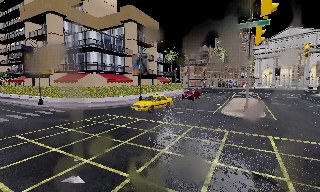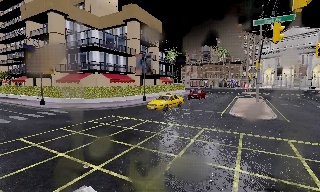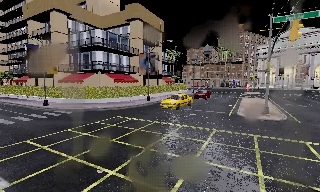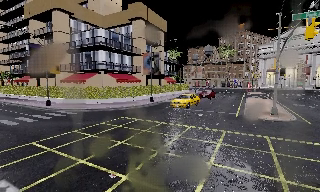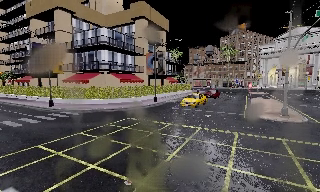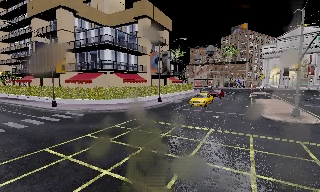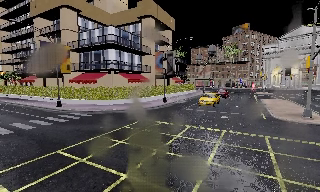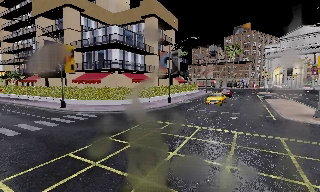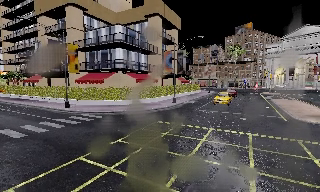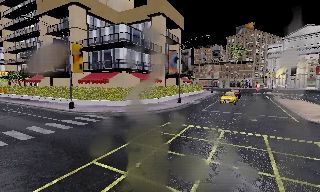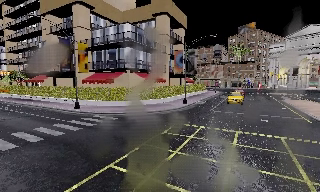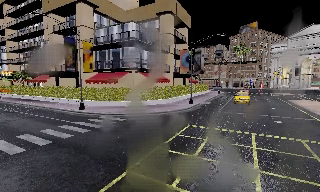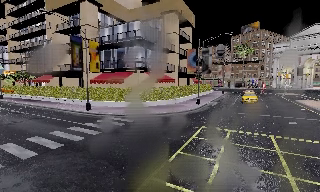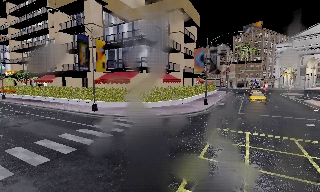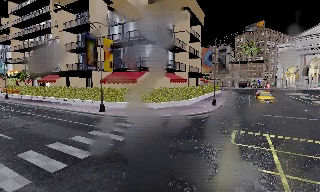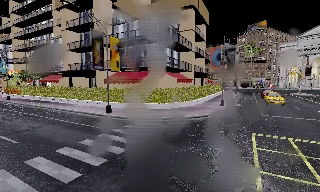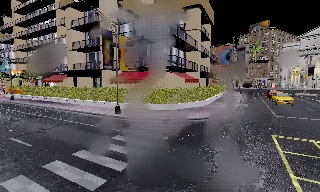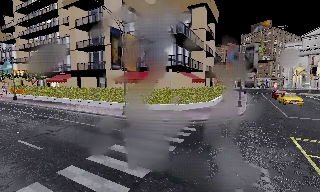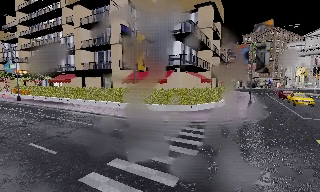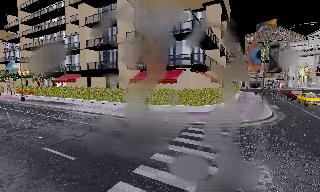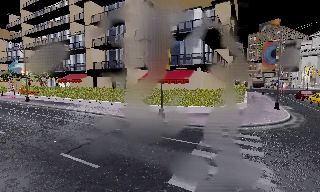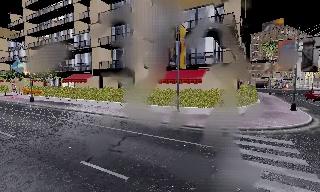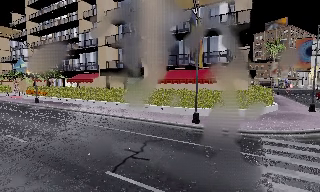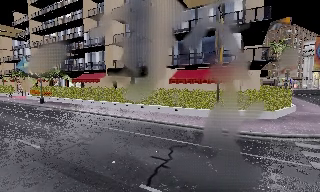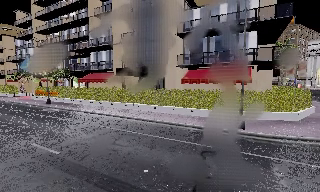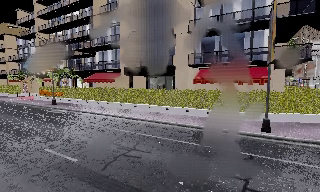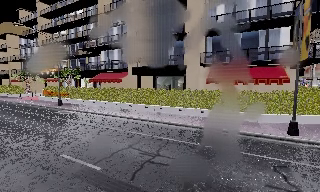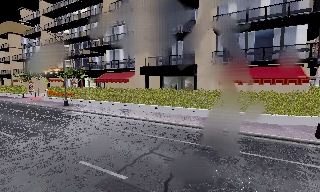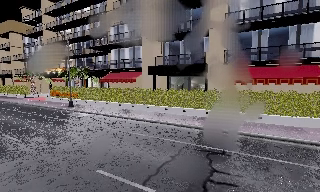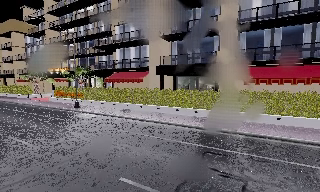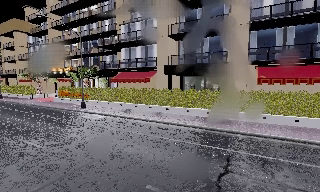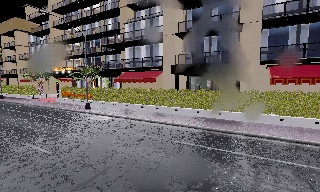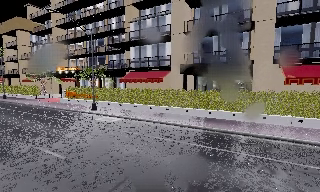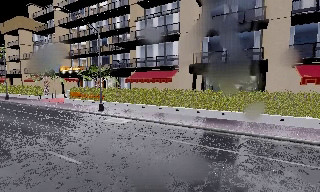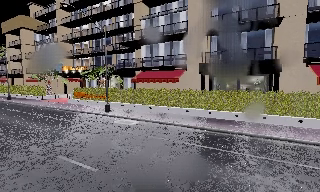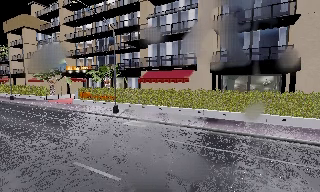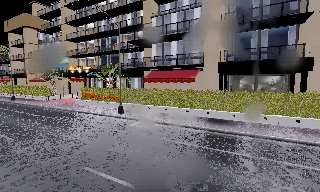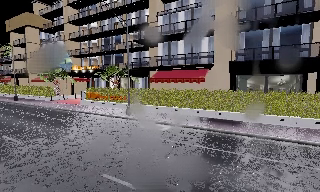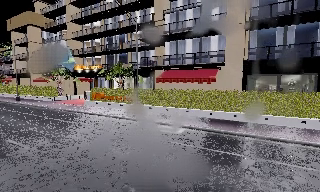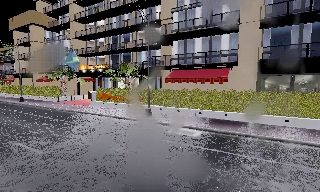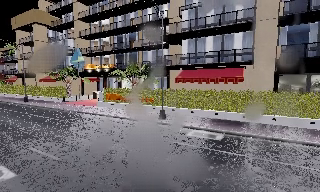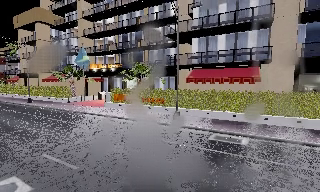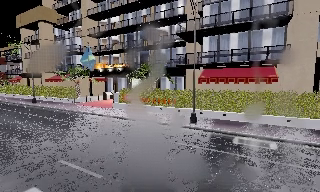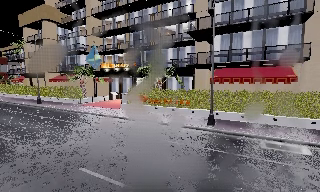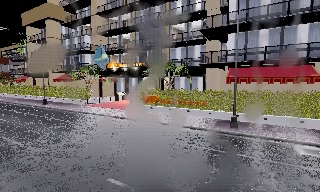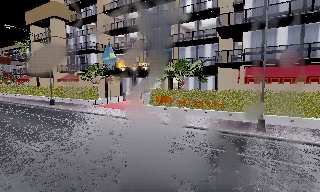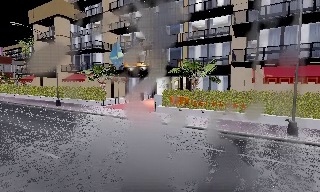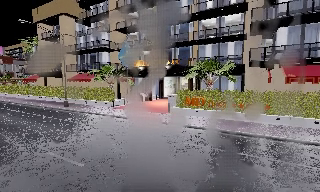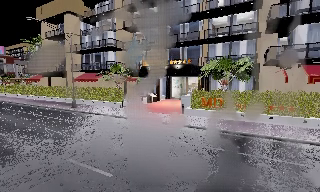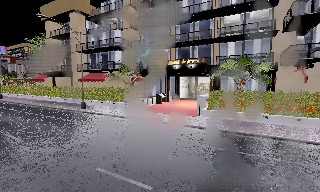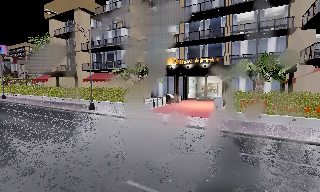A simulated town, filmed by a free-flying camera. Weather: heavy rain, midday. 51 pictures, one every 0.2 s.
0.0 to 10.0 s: The camera travels to its left and forward, about 50 m, so close, fixed things drift to the right.
The film runs backward here.
